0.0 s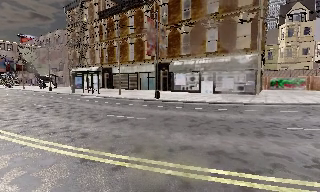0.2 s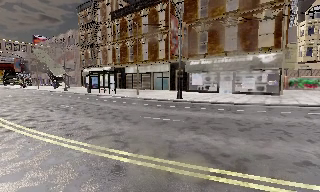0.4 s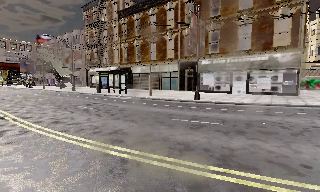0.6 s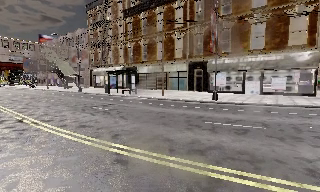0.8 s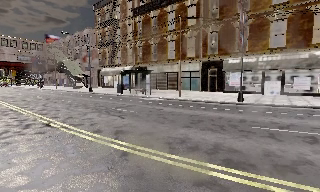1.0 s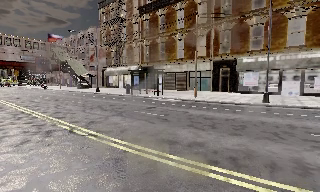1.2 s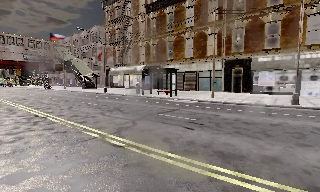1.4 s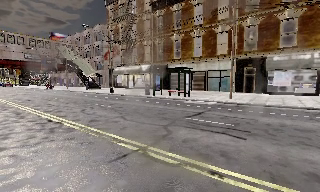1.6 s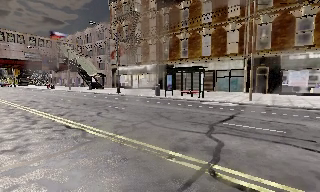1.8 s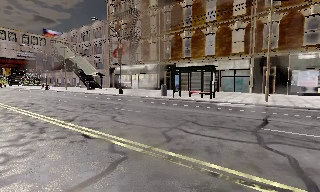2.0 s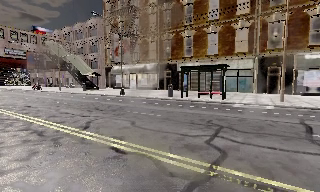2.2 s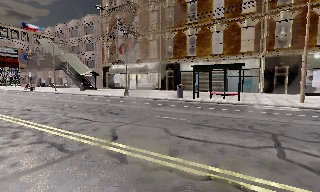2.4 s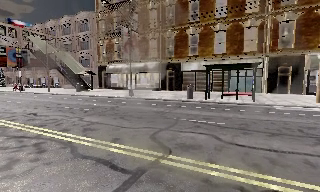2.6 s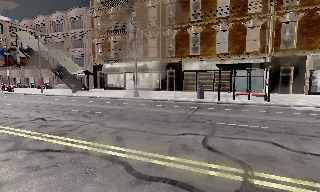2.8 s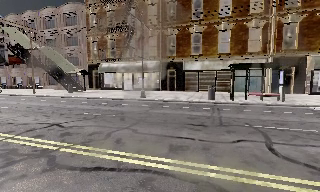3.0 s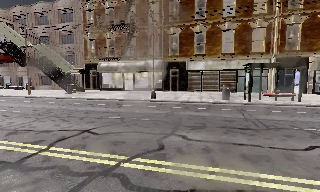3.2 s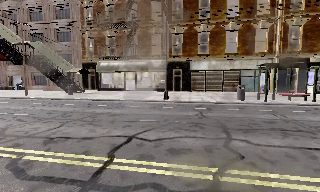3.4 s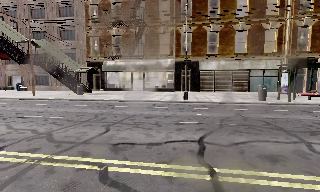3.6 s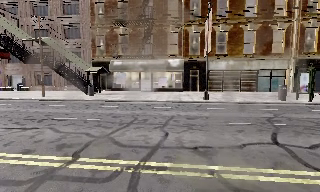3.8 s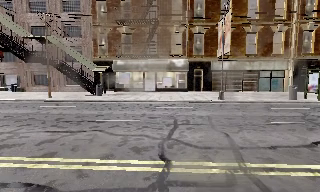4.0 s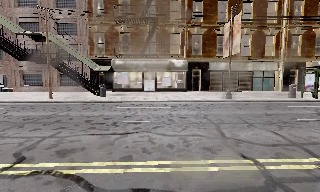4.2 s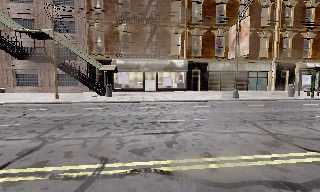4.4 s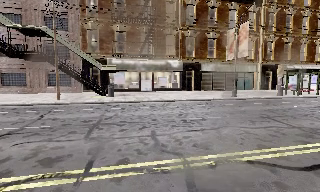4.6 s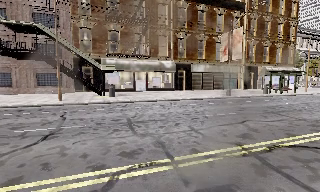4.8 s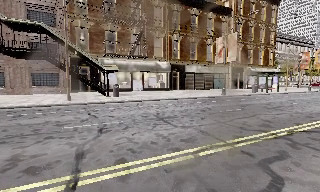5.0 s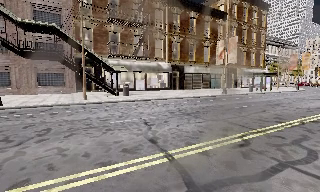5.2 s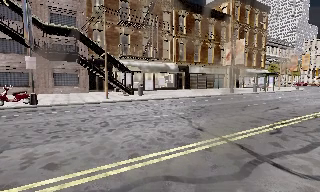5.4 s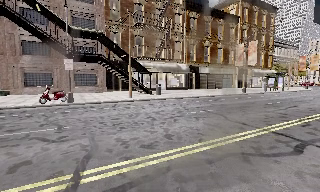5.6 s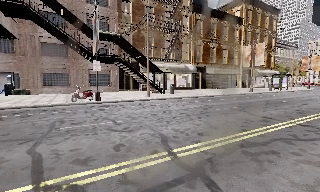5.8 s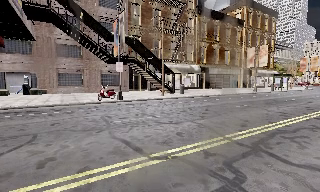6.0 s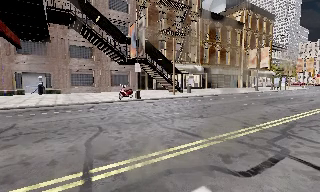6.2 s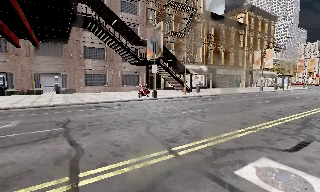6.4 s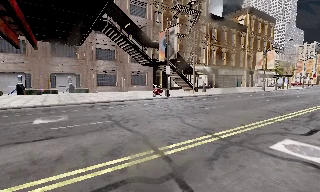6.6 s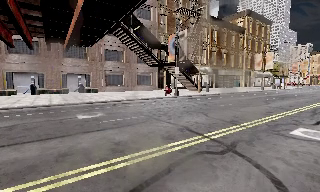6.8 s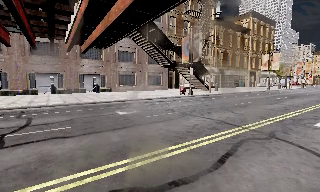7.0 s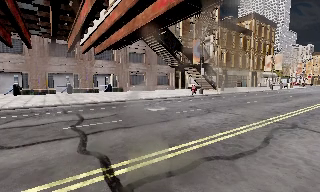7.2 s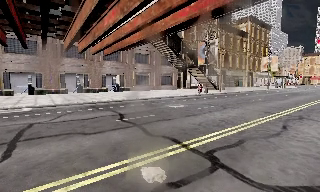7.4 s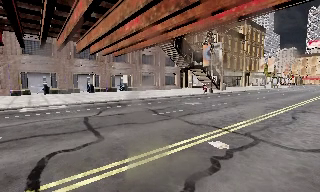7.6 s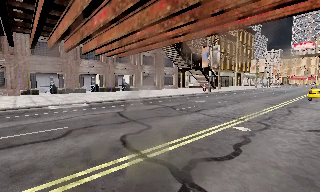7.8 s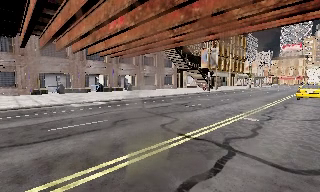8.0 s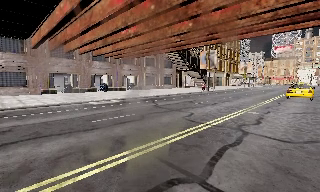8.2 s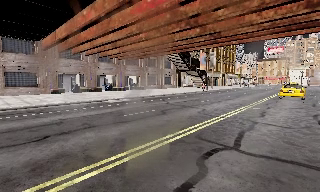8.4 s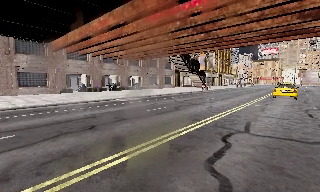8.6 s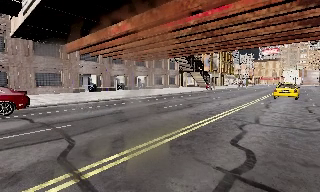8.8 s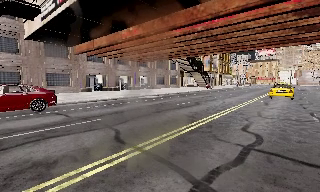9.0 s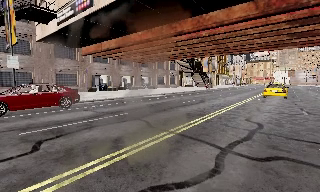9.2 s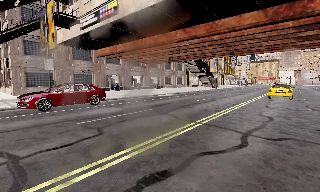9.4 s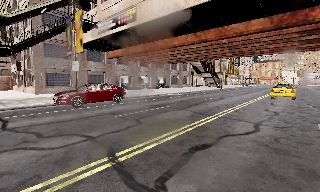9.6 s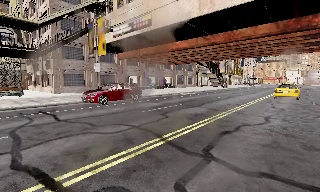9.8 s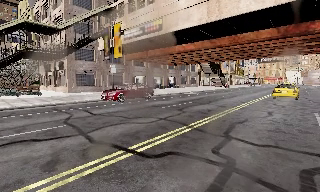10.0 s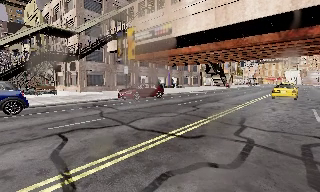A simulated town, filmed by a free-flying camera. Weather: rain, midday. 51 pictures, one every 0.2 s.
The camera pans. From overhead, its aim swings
clockwise.
0.0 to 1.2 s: The camera travels to its left and forward, about 9 m, so close, fixed things drift to the right.
1.2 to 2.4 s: The camera pans to its right, which is clockwise from overhead, by about 10 degrees. It travels to its left and forward, about 10 m, so close, fixed things drift to the right.
2.4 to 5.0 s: The camera pans to its right, which is clockwise from overhead, by about 55 degrees. It travels to its left, about 25 m, so close, fixed things drift to the right.
5.0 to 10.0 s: The camera pans to its right, which is clockwise from overhead, by about 20 degrees. It travels to its left and backward, about 45 m, so close, fixed things drift to the right.
The film runs backward here.
